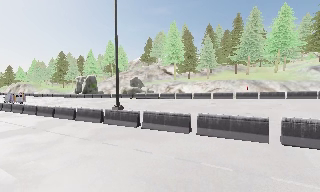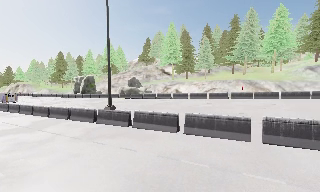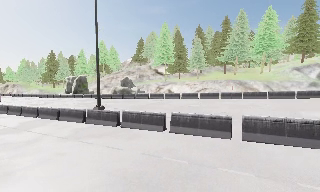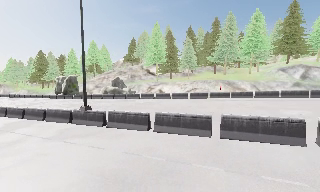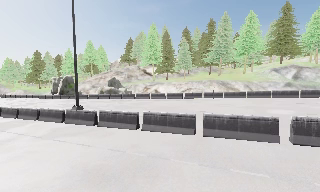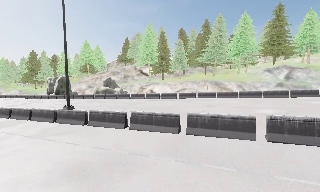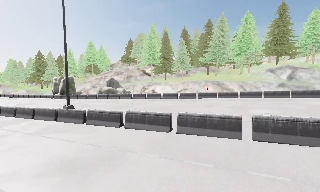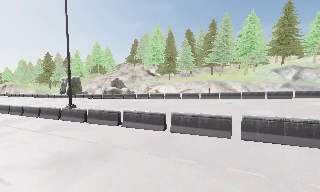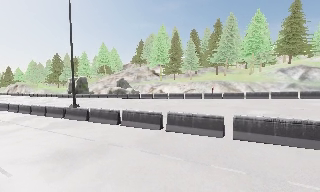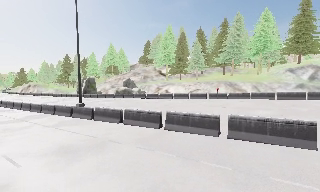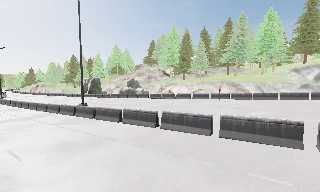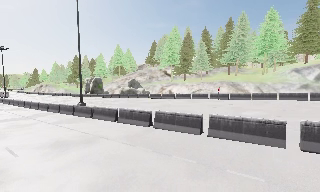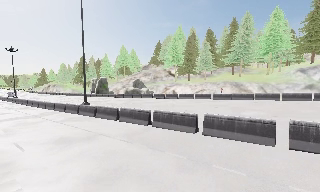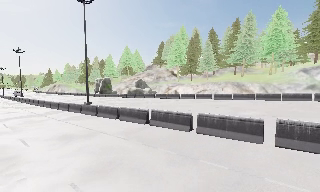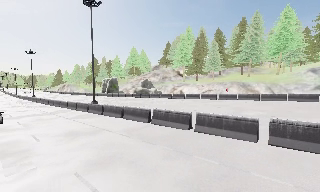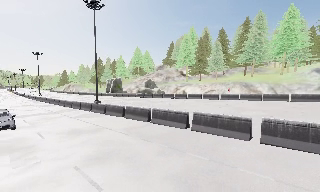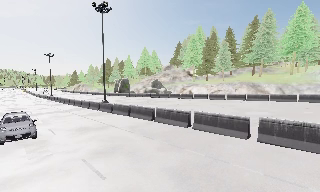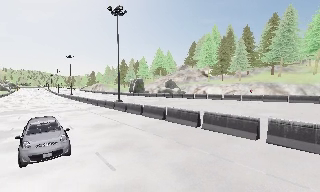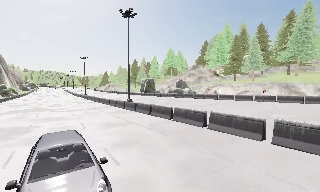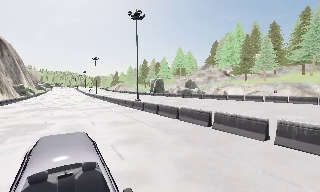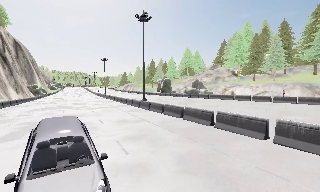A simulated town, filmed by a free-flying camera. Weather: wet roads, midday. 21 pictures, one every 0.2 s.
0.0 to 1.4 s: The camera travels to its right and backward, about 5 m, so close, fixed things drift to the left.
1.4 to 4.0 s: The camera pans to its left, which is counterclockwise from overhead, by about 35 degrees. It travels to its right and backward, about 8 m.
The film runs forward here.
